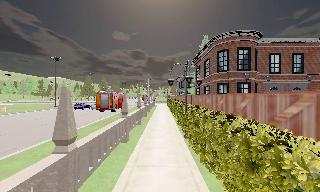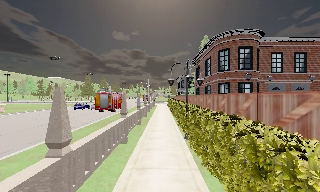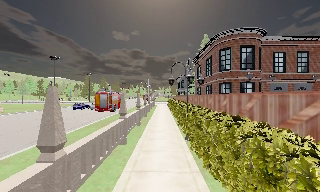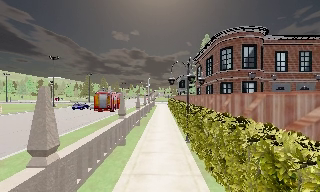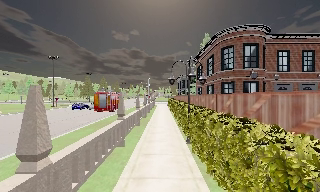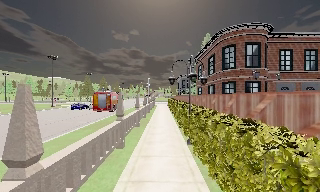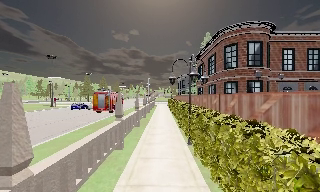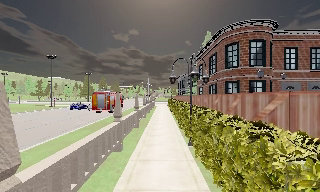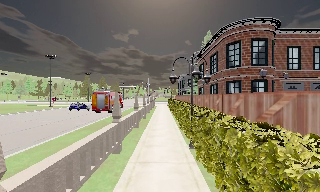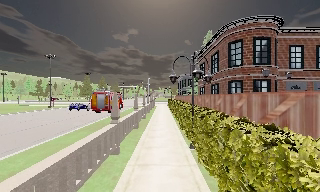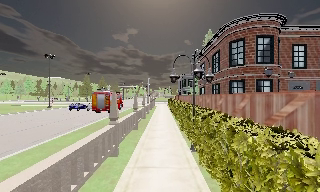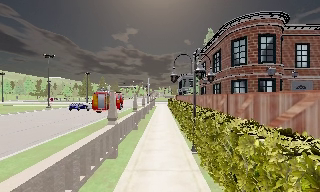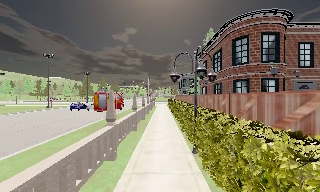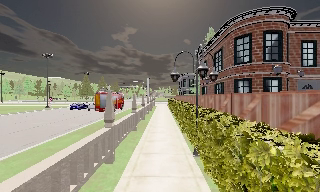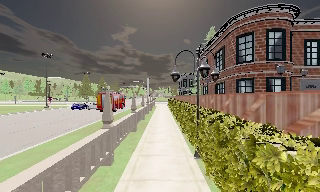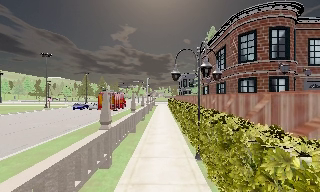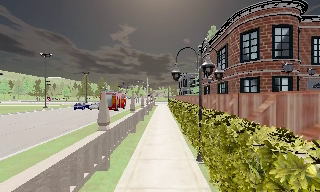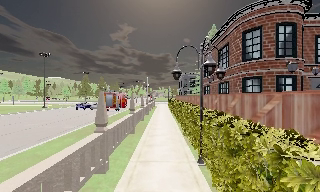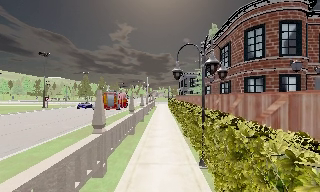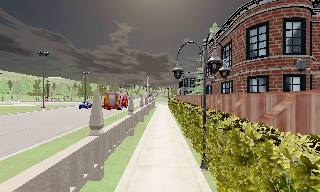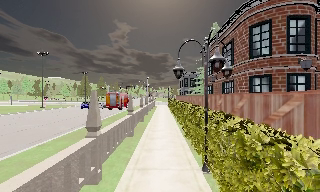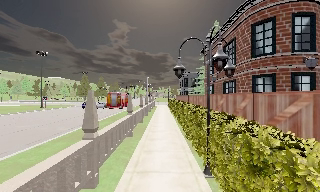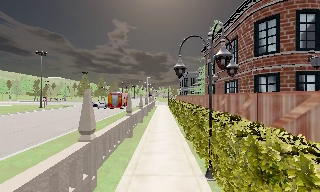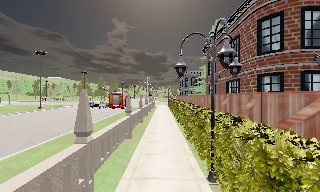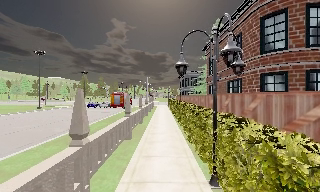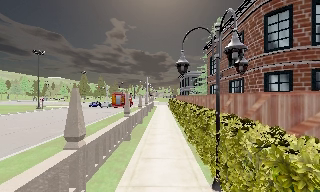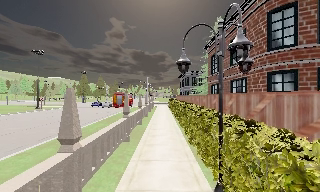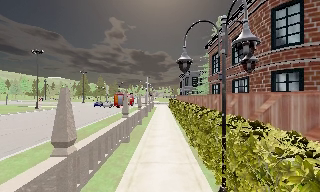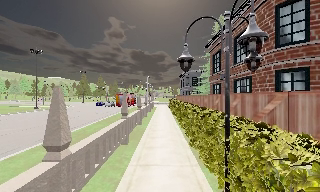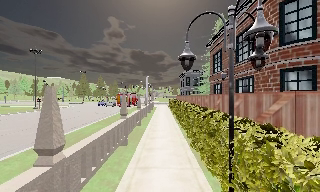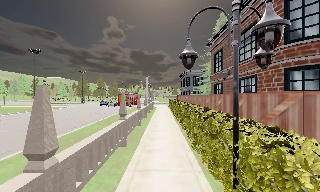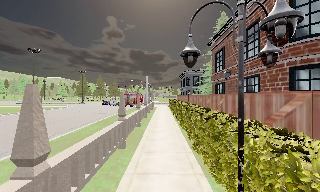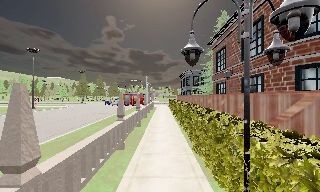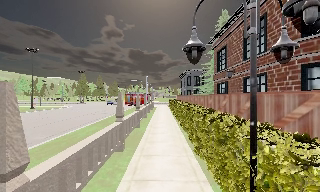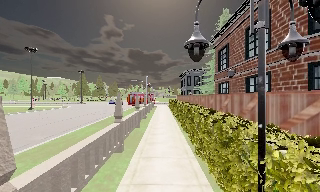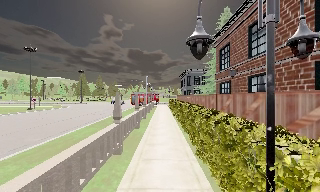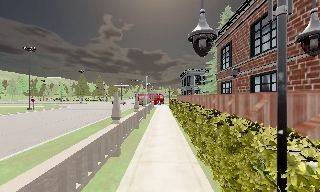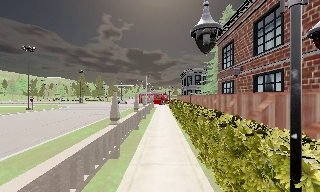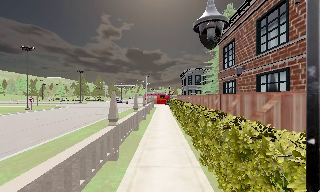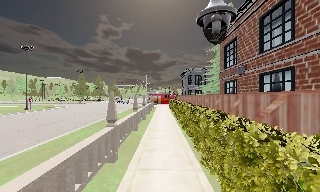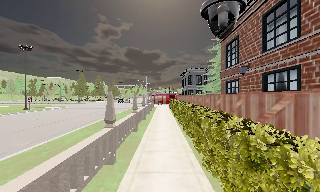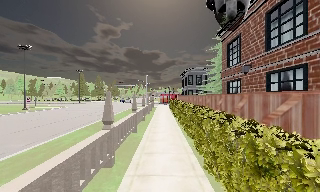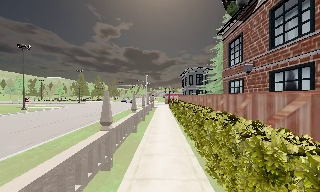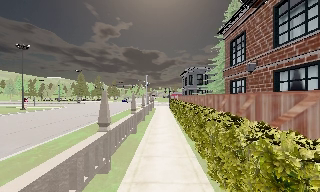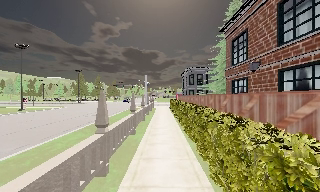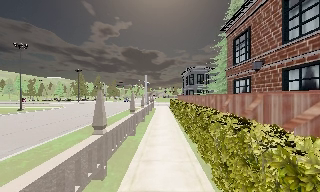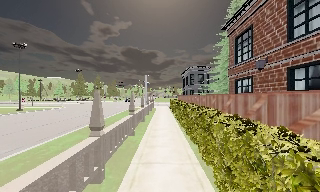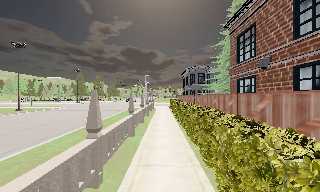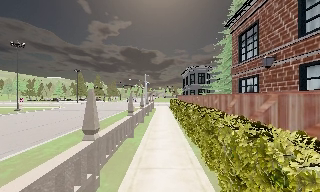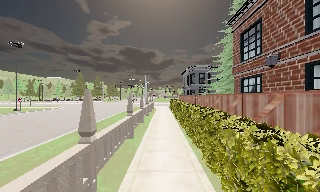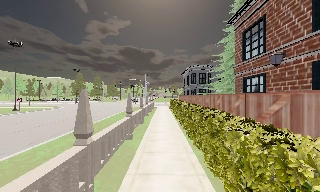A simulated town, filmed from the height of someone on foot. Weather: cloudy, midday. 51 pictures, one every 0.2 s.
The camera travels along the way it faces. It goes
forward.
0.0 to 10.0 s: The camera travels forward, about 11 m, so what stands in front looms larger.
The film runs forward here.
